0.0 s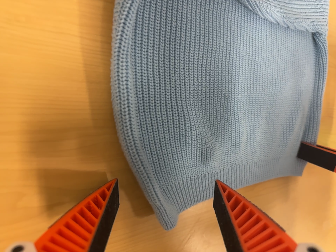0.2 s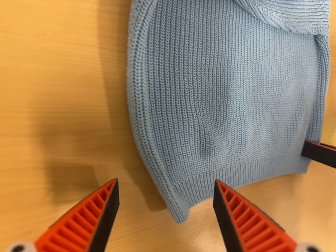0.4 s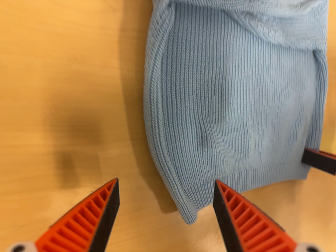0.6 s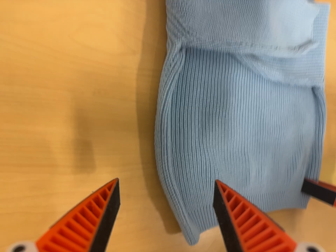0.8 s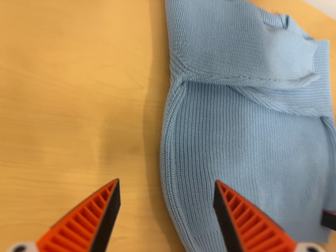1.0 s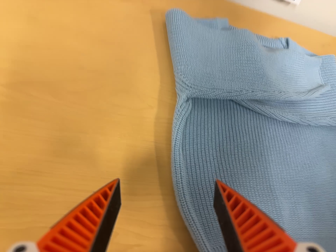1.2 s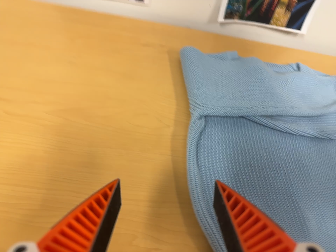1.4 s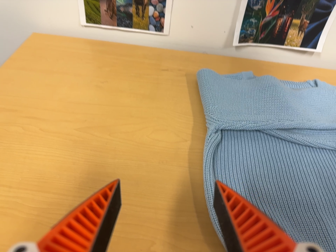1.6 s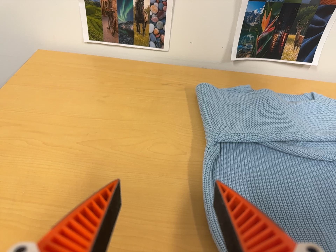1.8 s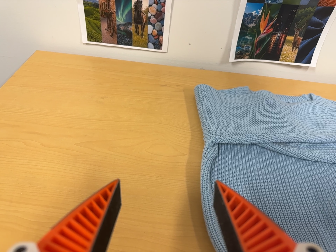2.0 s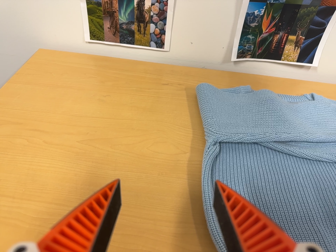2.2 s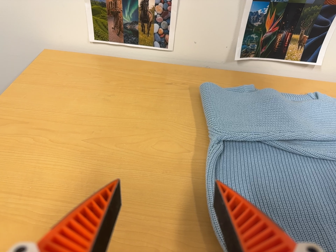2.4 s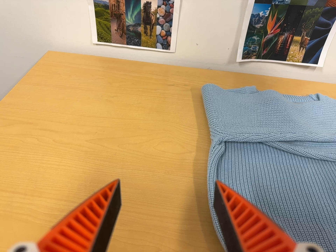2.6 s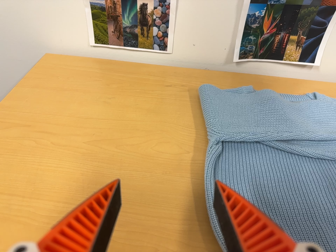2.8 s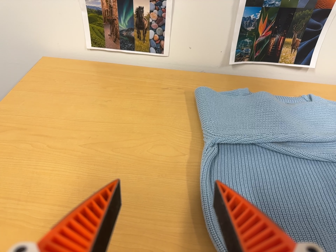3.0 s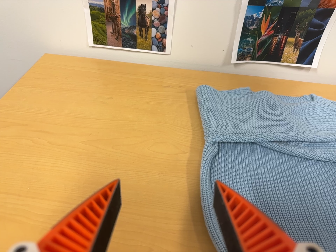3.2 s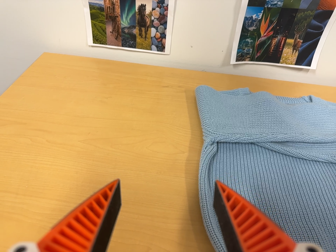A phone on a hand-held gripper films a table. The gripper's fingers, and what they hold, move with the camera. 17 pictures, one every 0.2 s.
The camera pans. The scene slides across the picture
to the right.
The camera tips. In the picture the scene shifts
downward.
0.0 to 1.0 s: The camera swings to its left by about 15 degrees, and the scene slides to the right. It travels backward and toward the bottom of its view, about 16 cm, so what stands in front gets smaller. Its aim tips toward the top of its view by about 30 degrees, and the scene shifts downward.
1.0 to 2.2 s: The camera swings to its left by about 15 degrees, and the scene slides to the right. It travels toward the bottom of its view, backward and to its right, about 12 cm. Its aim tips toward the top of its view by about 20 degrees.
2.2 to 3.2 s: The camera shifts only a little, or ends up much as it began.
The film runs backward here.
